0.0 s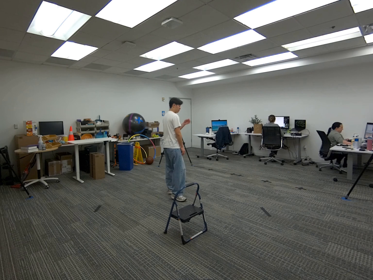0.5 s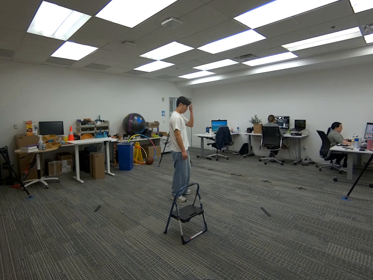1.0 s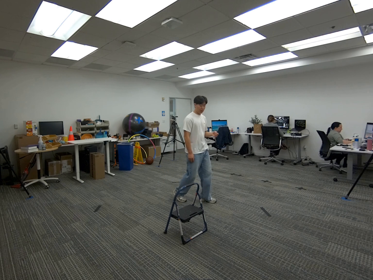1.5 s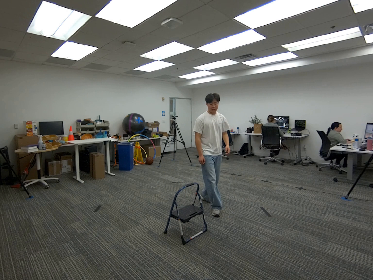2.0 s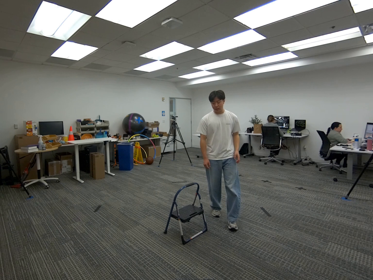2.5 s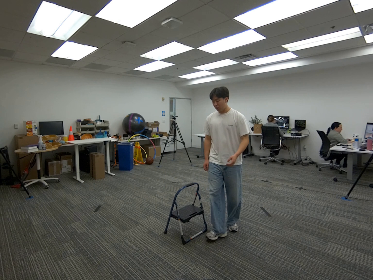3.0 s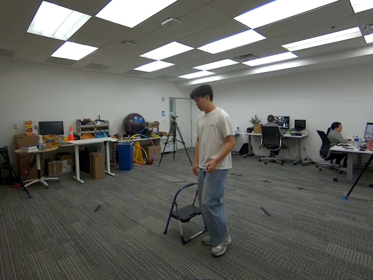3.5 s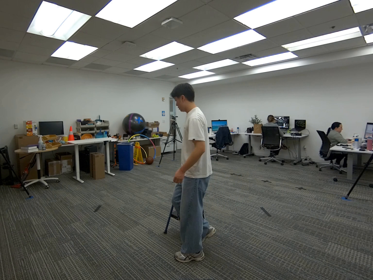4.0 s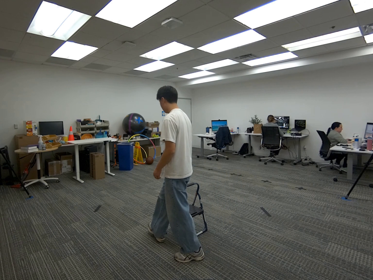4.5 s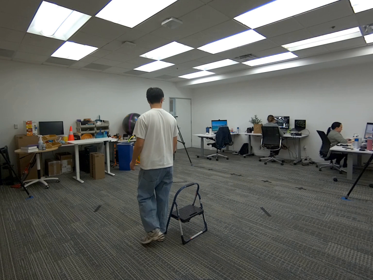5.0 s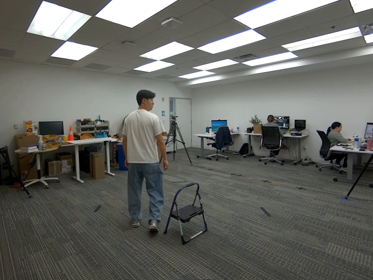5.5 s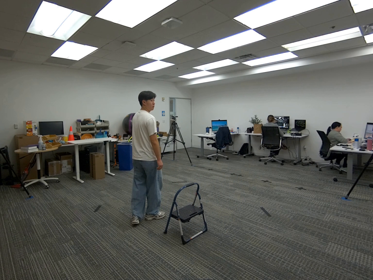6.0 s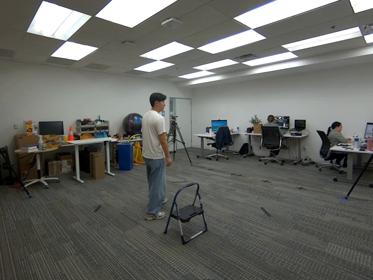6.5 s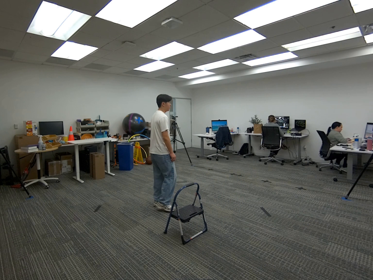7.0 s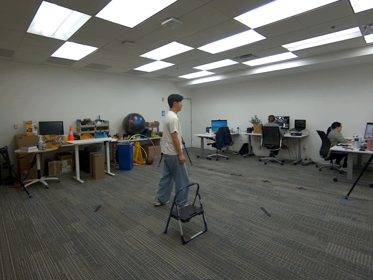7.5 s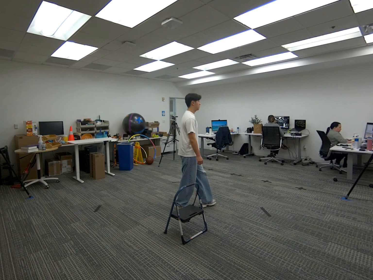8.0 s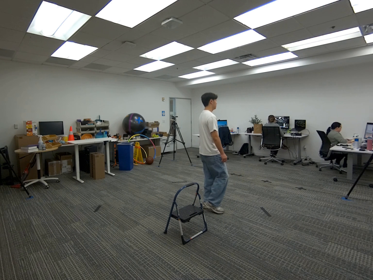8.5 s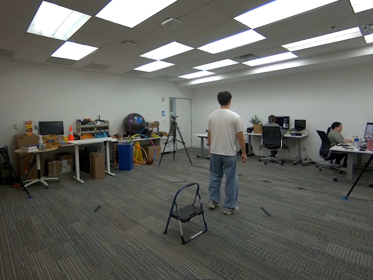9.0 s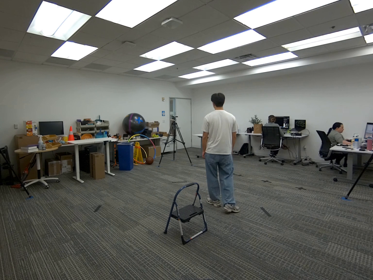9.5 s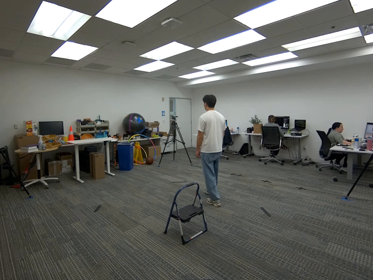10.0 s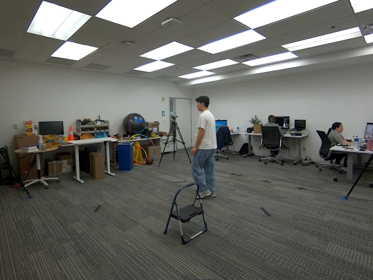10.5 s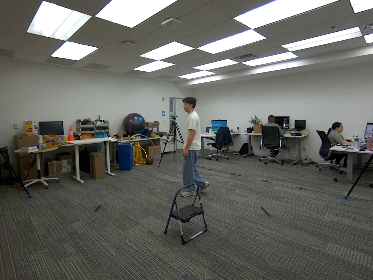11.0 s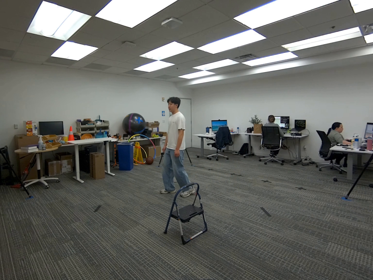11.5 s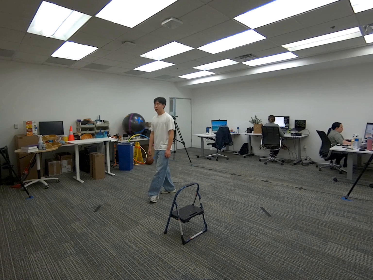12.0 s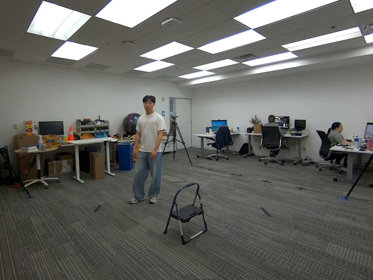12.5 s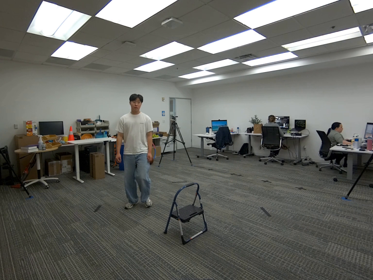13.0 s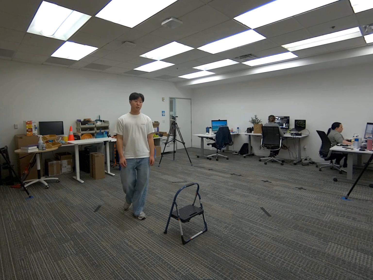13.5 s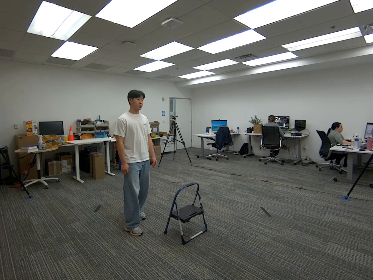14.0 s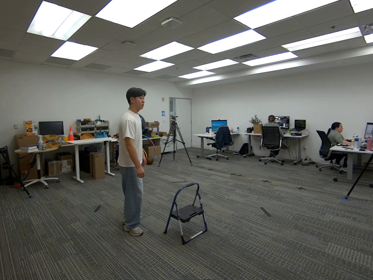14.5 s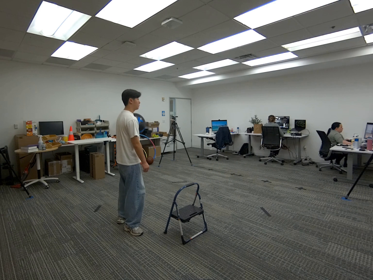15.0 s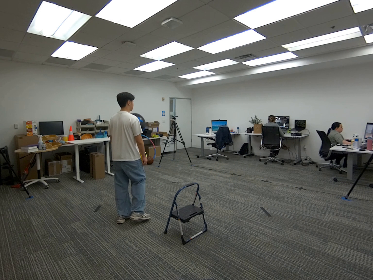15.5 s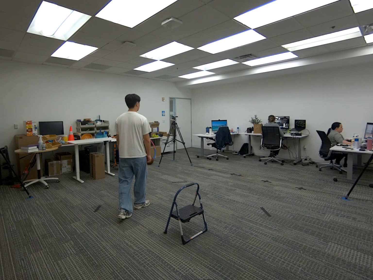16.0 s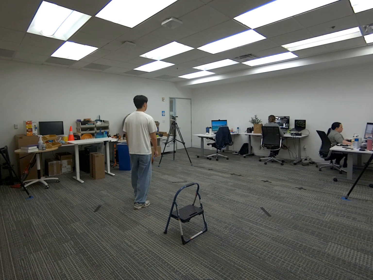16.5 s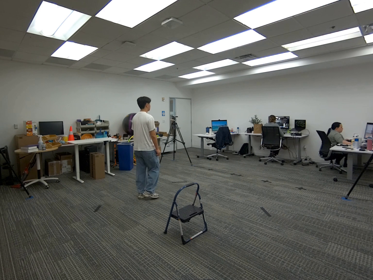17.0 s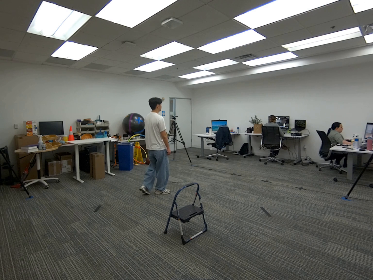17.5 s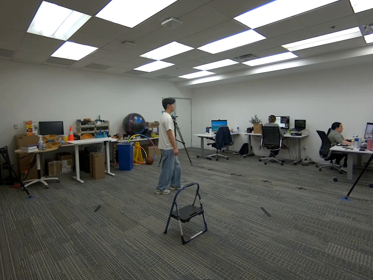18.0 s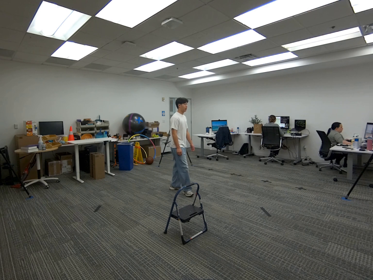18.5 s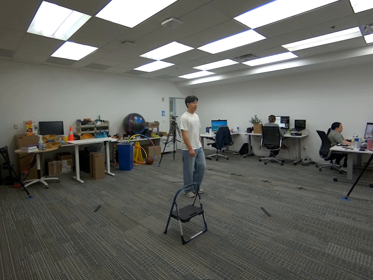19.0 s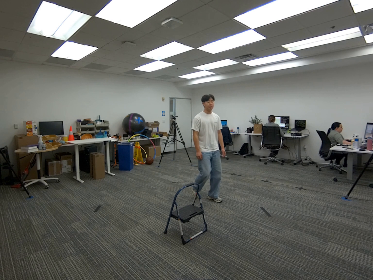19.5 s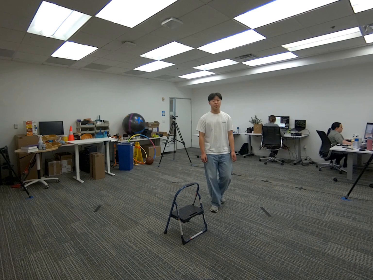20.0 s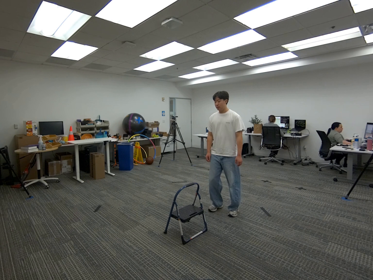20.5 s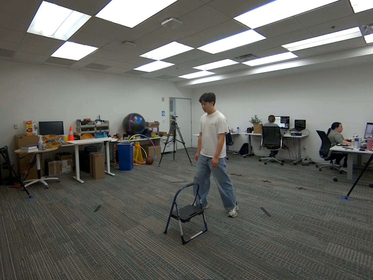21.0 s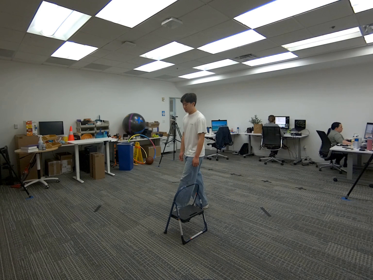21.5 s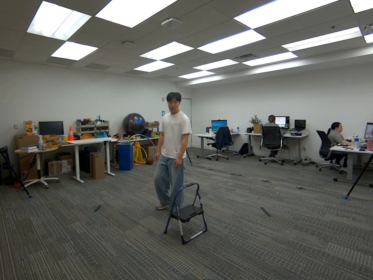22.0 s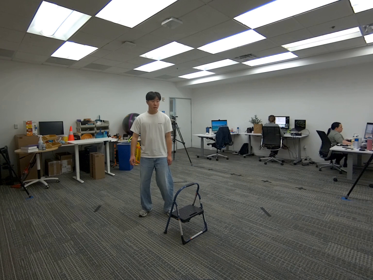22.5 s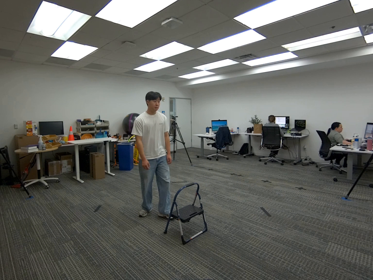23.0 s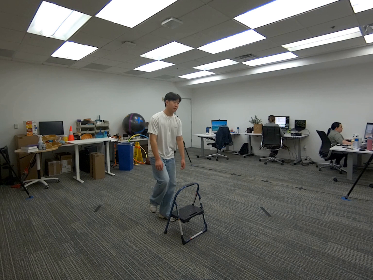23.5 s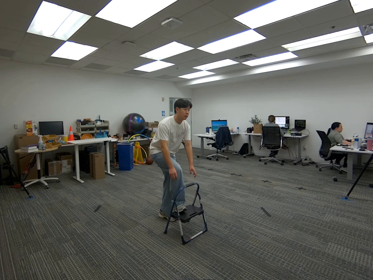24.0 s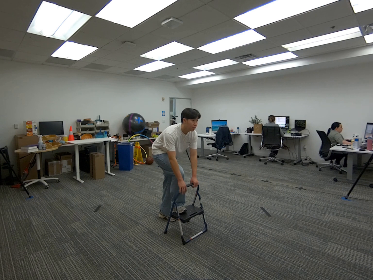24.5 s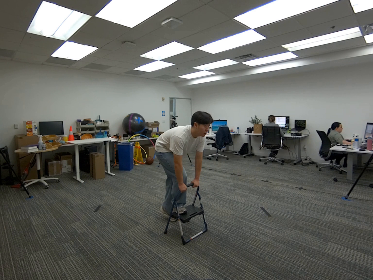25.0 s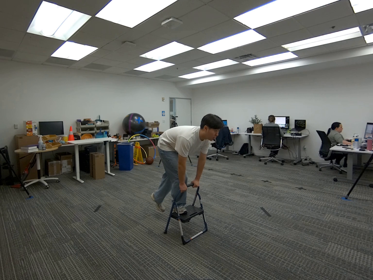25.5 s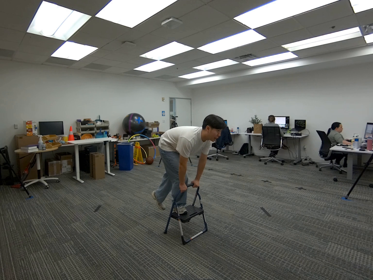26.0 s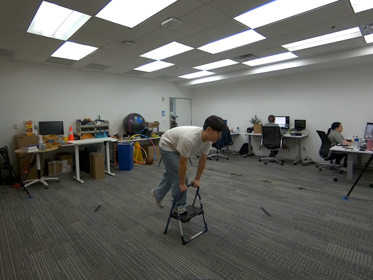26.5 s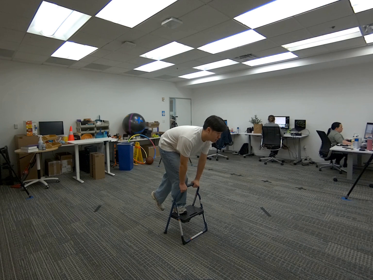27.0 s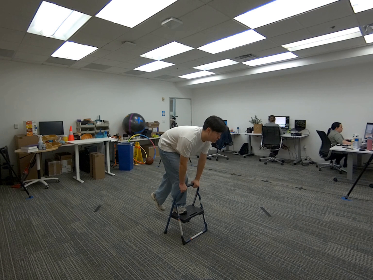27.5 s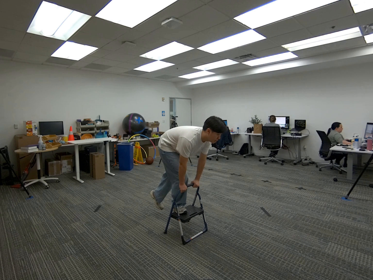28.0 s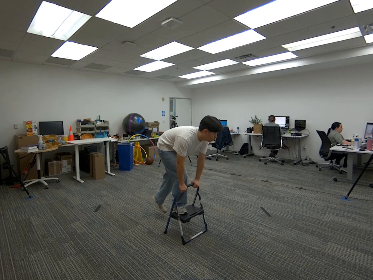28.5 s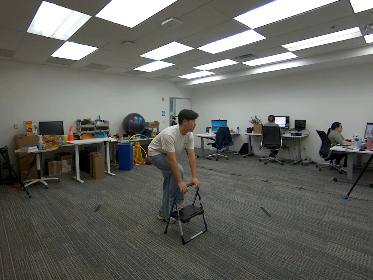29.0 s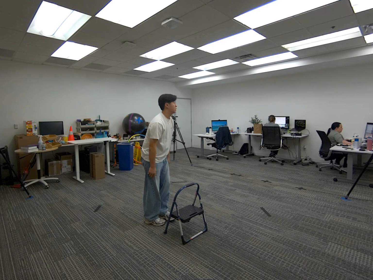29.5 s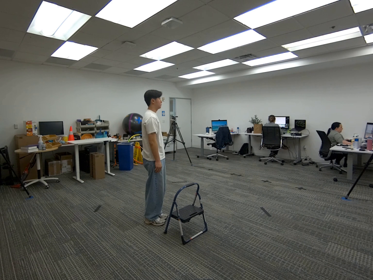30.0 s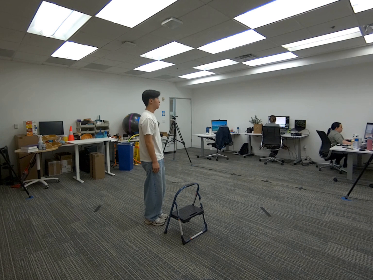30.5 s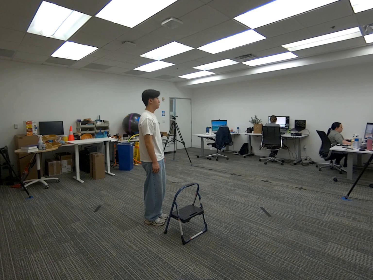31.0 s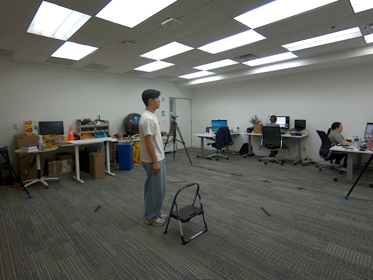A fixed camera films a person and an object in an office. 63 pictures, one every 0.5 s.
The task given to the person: Walk over to the step ladder and step onto the step ladder using one foot while the other foot is in the air.
